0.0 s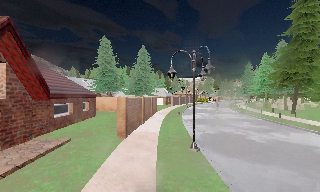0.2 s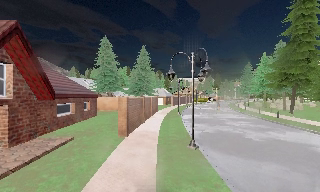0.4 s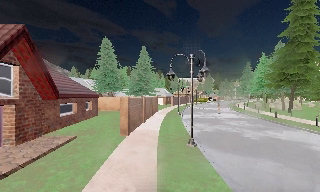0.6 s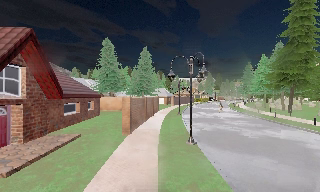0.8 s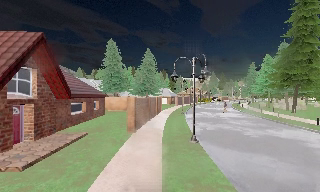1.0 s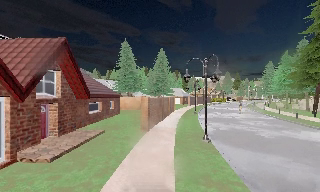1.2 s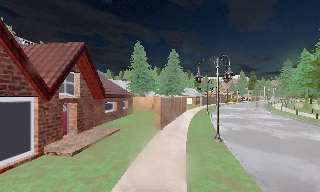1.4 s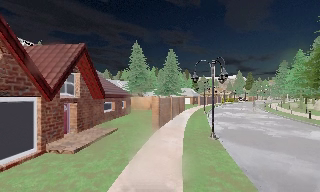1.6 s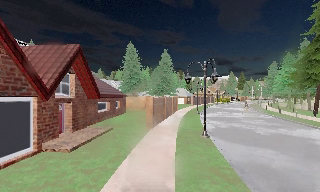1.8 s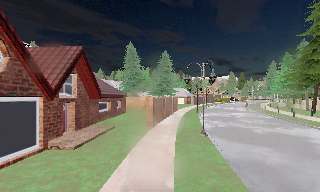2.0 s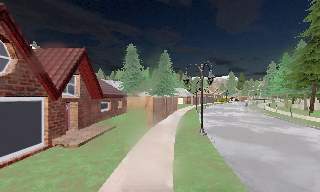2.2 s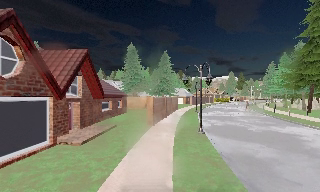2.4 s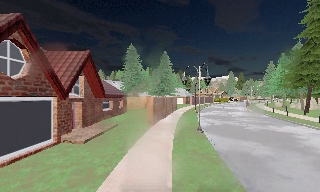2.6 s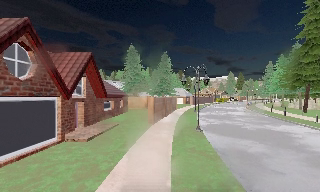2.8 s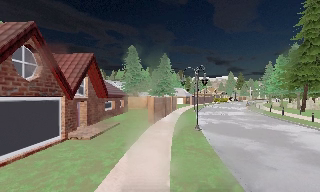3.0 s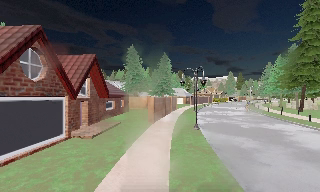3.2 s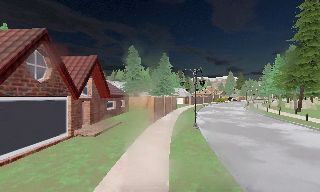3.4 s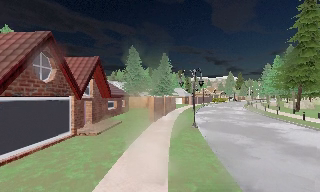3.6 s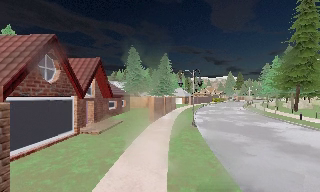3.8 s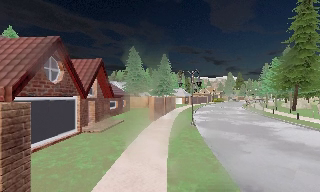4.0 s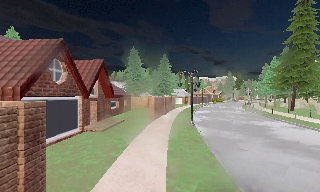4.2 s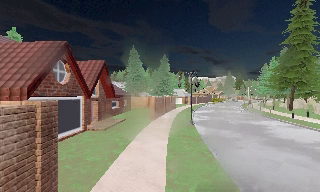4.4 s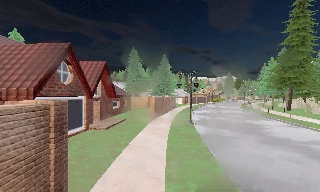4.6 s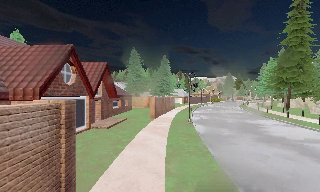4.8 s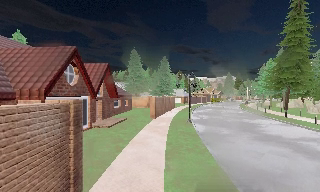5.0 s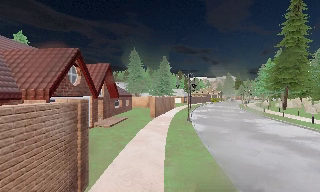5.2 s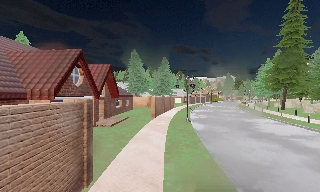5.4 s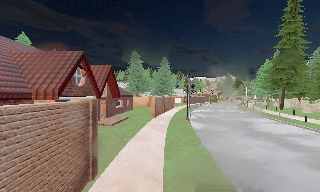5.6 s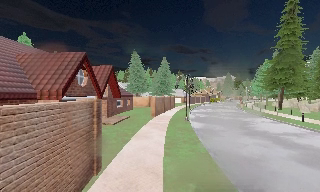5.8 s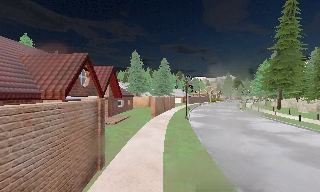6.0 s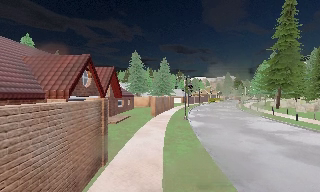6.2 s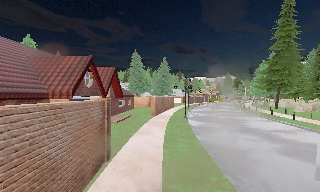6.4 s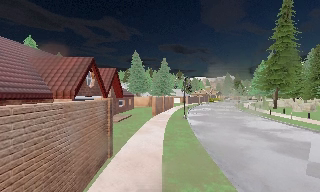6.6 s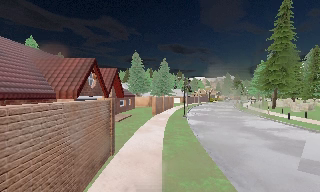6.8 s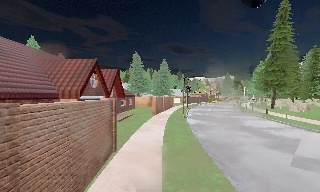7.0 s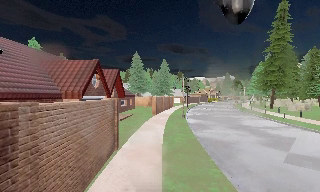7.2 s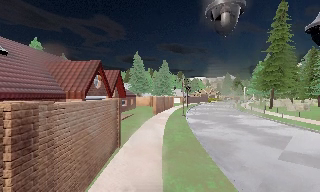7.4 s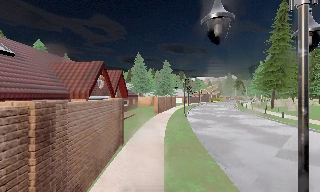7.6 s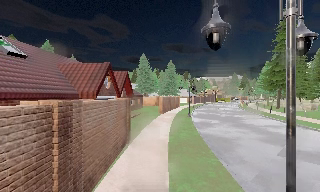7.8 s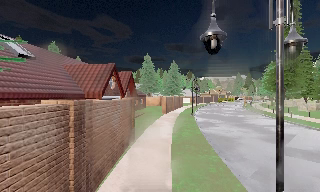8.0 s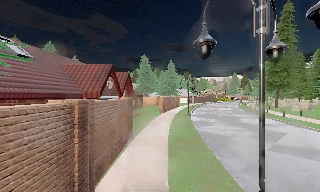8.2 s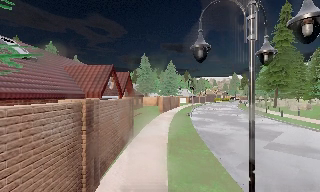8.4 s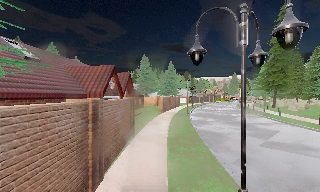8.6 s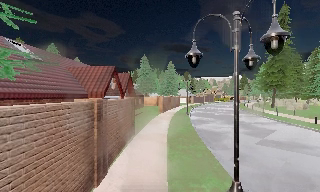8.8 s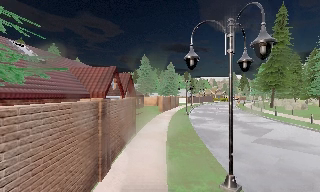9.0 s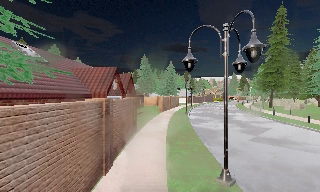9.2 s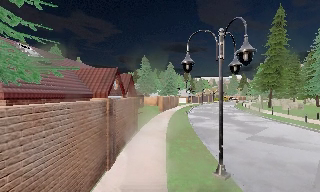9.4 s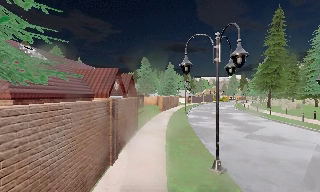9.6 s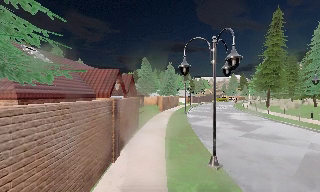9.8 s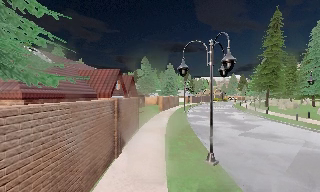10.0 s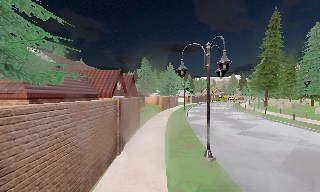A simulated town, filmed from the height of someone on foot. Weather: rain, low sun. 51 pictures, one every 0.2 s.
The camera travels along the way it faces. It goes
backward.
0.0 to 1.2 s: The camera swings to its left by about 10 degrees, and the scene slides to the right. It travels backward, about 2 m, so what stands in front gets smaller.
1.2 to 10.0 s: The camera travels backward, about 15 m, so what stands in front gets smaller.
The film runs backward here.
